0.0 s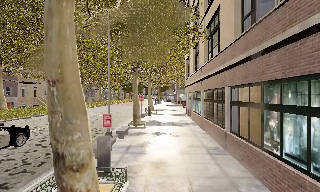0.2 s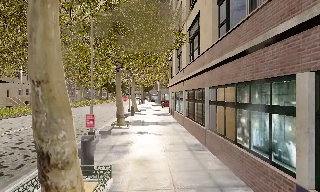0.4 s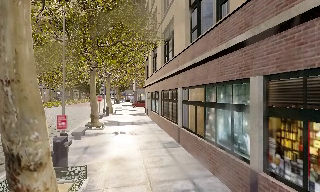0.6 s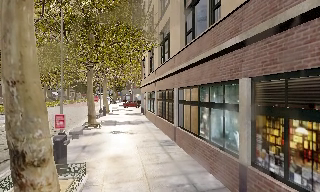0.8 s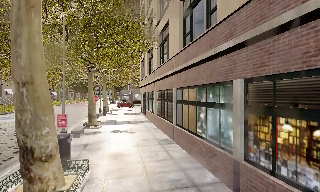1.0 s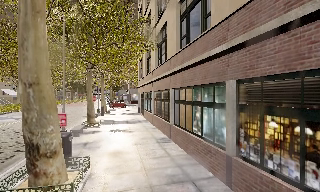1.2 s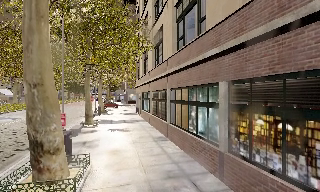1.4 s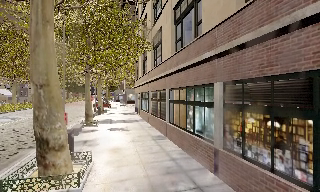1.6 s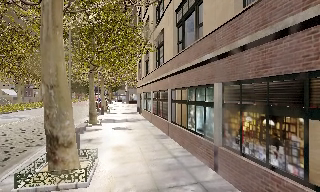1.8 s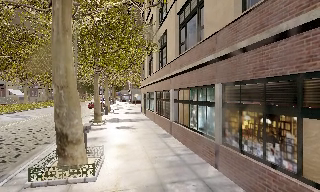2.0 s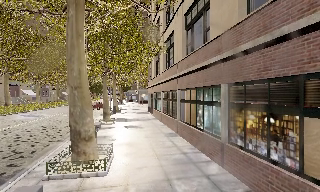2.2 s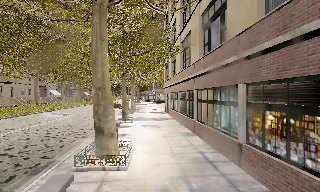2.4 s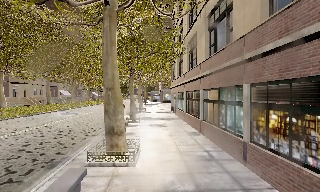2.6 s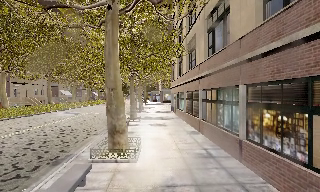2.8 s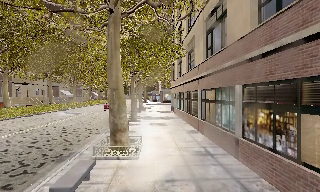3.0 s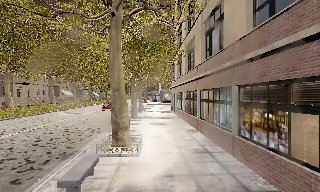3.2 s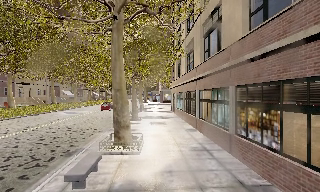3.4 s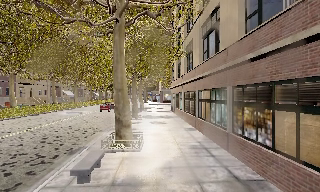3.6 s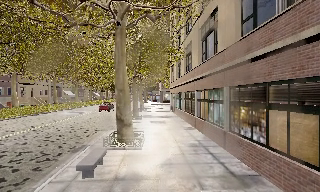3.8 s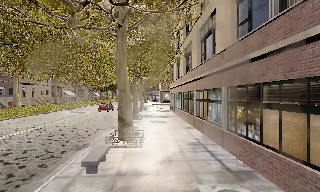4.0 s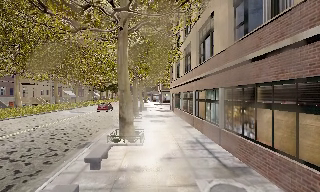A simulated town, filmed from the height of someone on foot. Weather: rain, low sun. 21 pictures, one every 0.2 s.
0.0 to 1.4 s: The scene slides to the left, as the camera pans about 20 degrees to its right. It travels backward, about 2 m, so what stands in front gets smaller.
1.4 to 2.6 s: The camera pans to its left, which is counterclockwise from overhead, by about 15 degrees. It travels backward, about 1.5 m, so what stands in front gets smaller.
2.6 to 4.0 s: The camera travels backward, about 2 m, so what stands in front gets smaller.
The film runs backward here.
